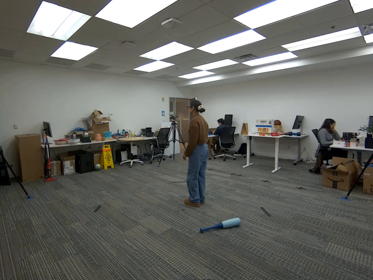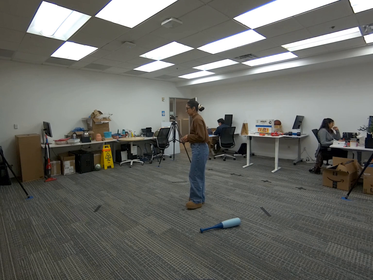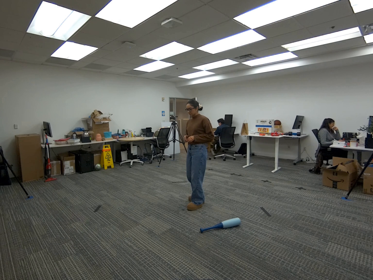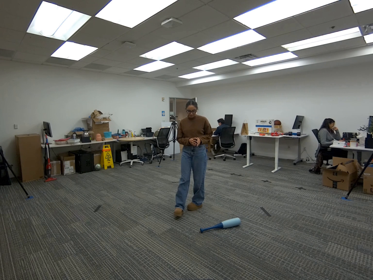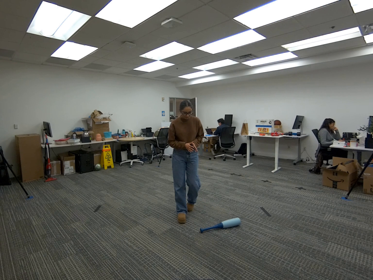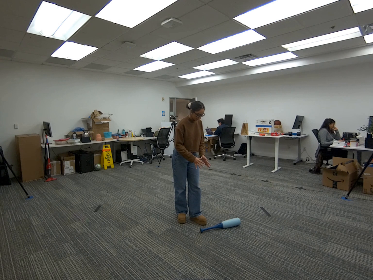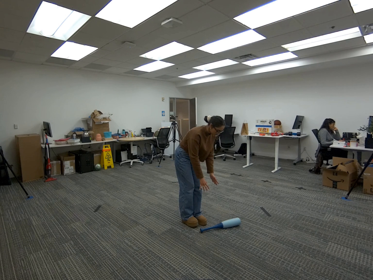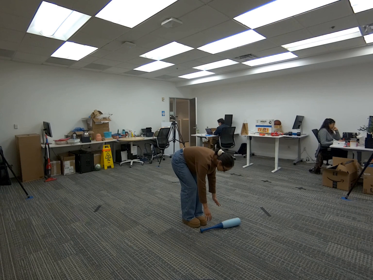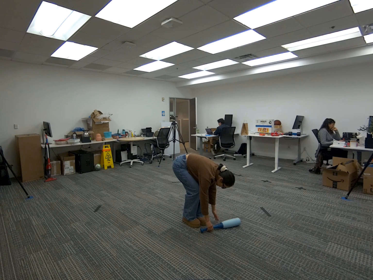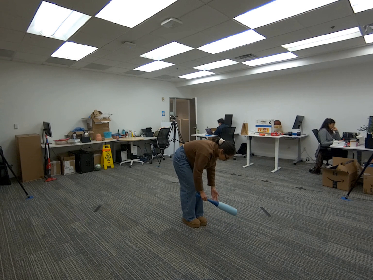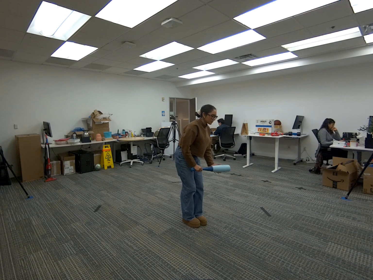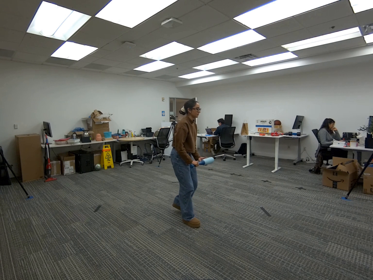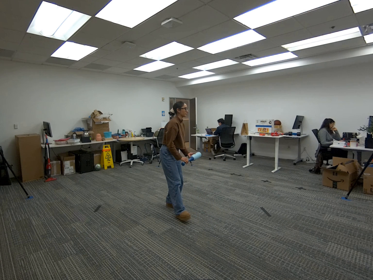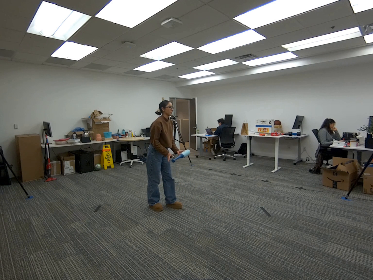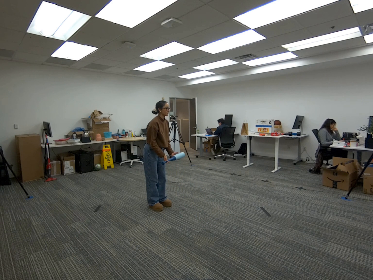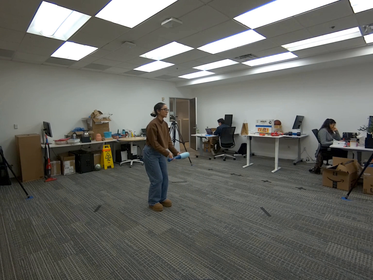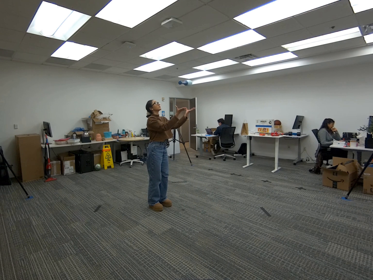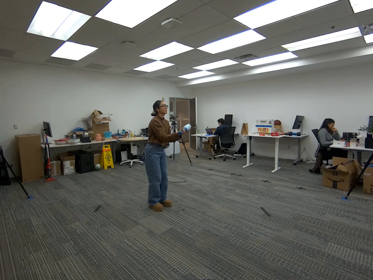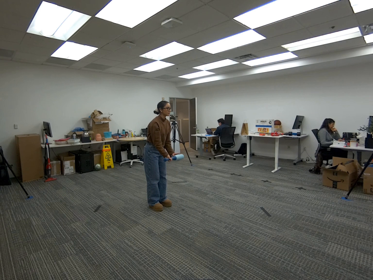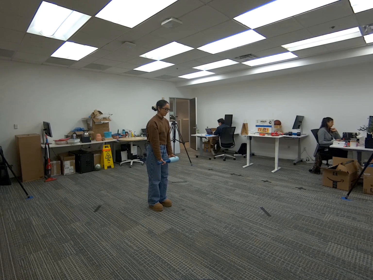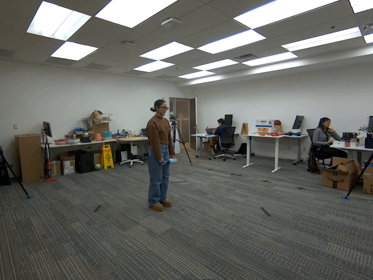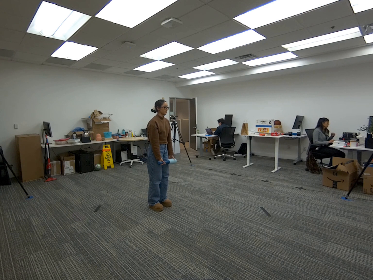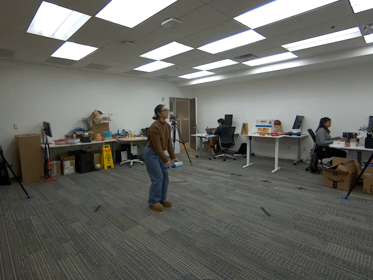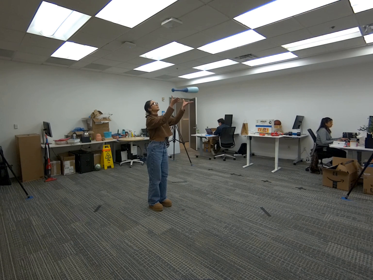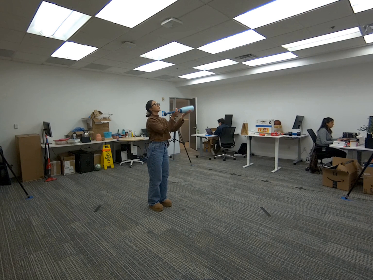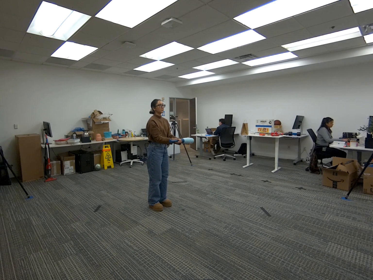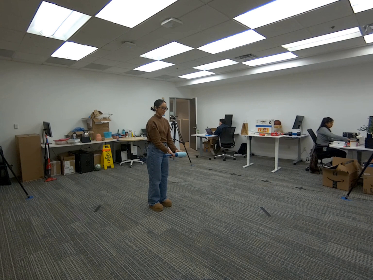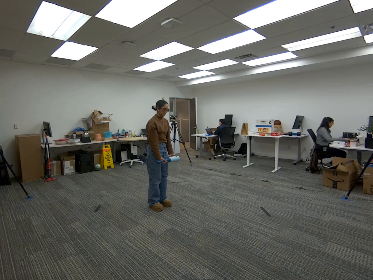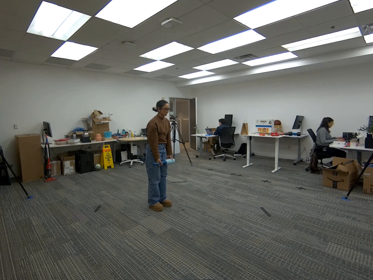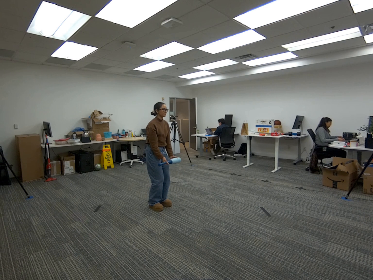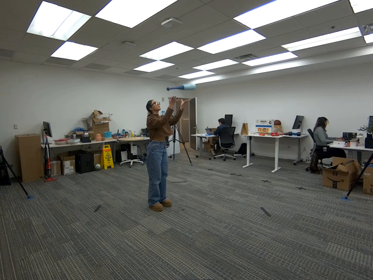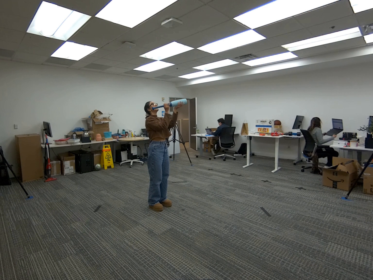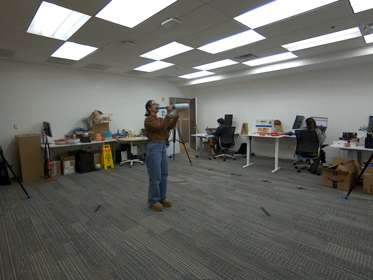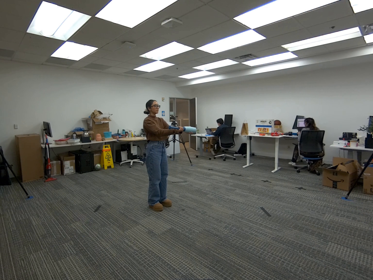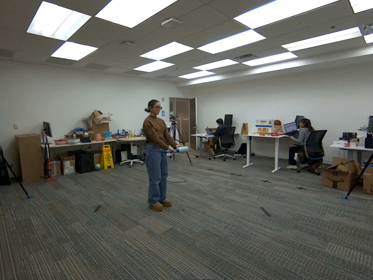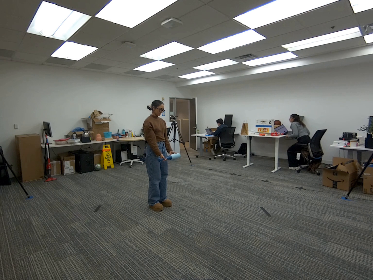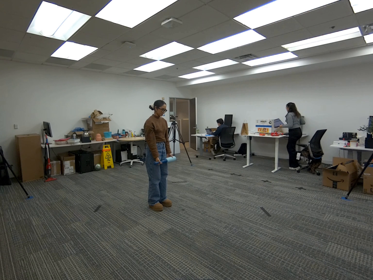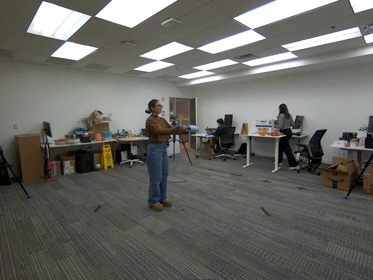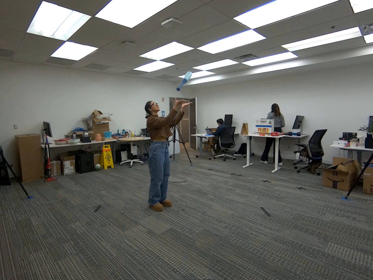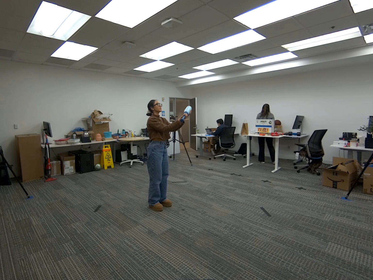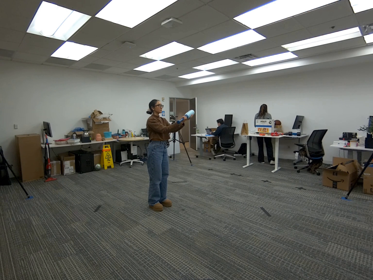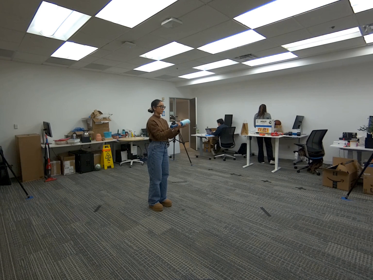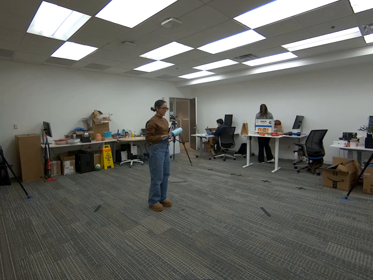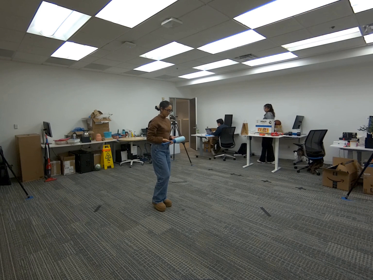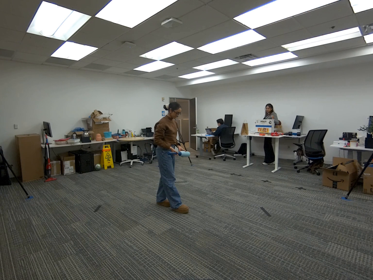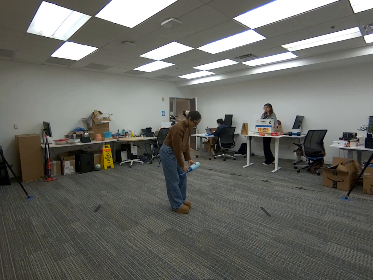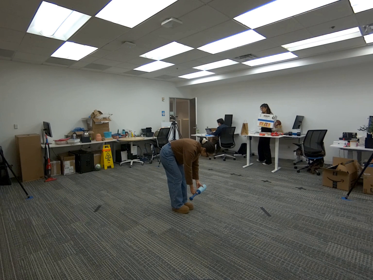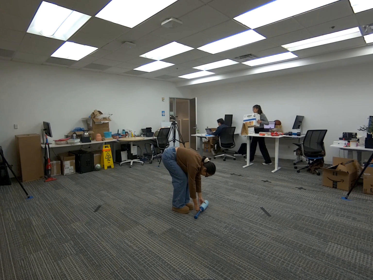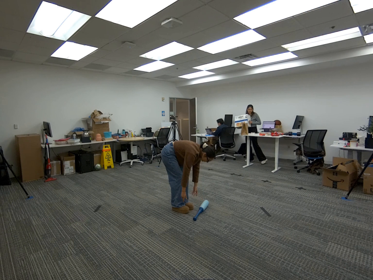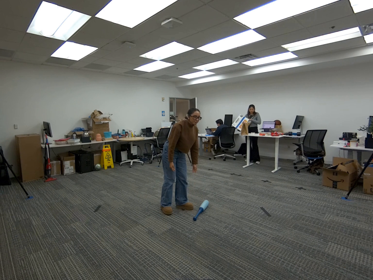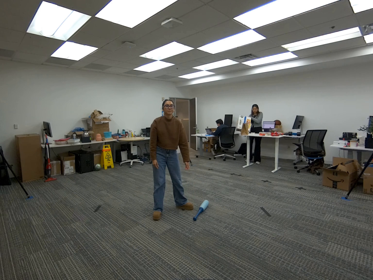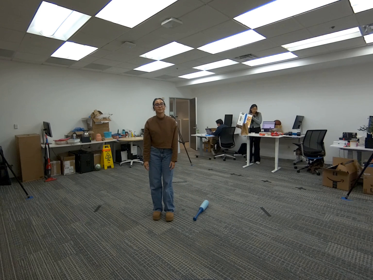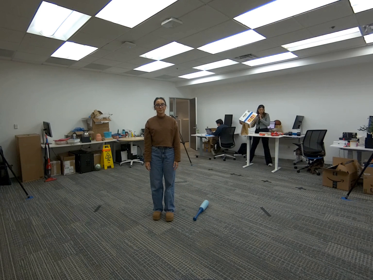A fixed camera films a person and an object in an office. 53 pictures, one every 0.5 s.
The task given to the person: Walk over to the baseball bat on the floor and pick up the bat using two hands and throw the bat up in the air using both hands. Catch the bat with both hands. Place on the floor when complete.
